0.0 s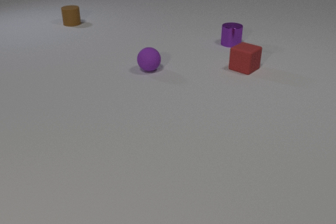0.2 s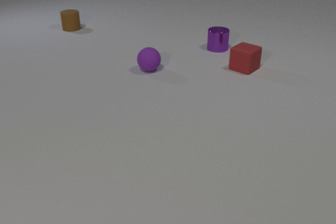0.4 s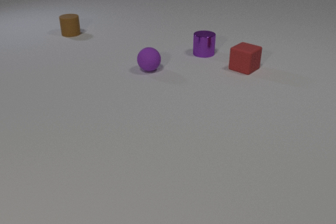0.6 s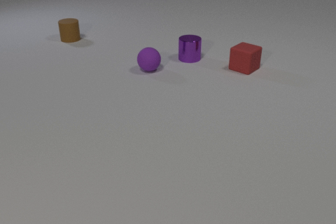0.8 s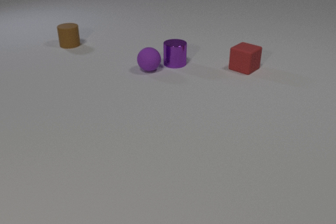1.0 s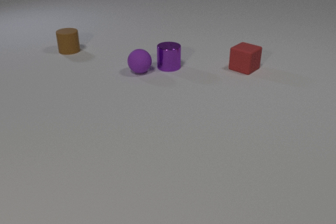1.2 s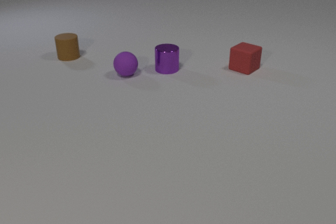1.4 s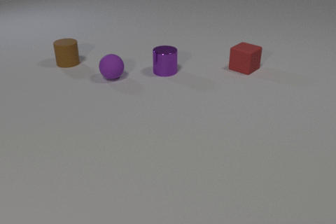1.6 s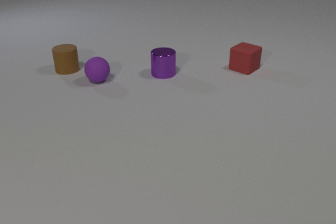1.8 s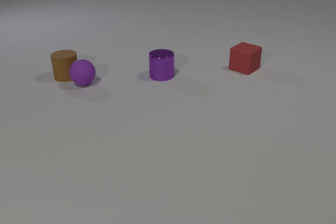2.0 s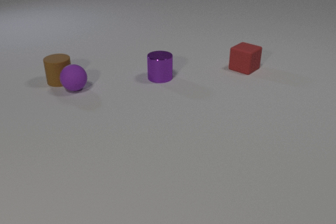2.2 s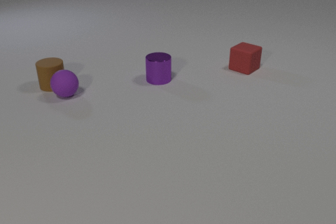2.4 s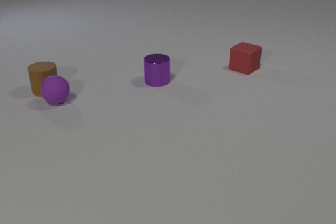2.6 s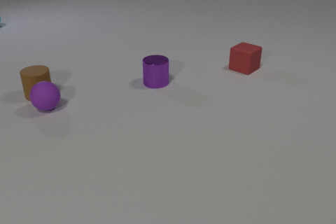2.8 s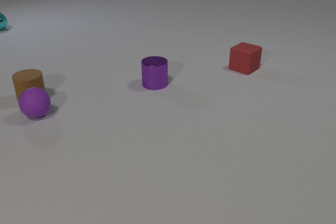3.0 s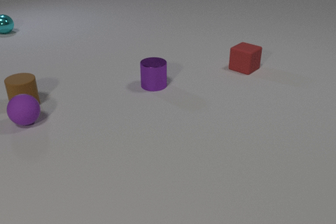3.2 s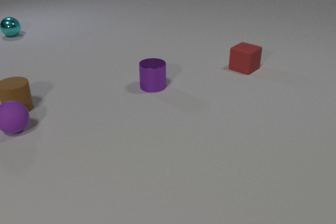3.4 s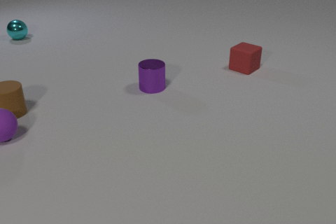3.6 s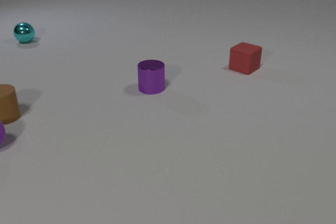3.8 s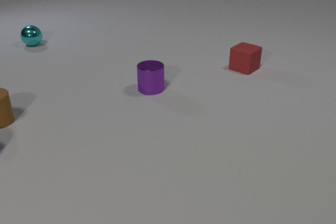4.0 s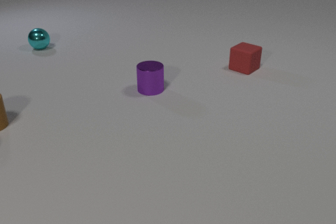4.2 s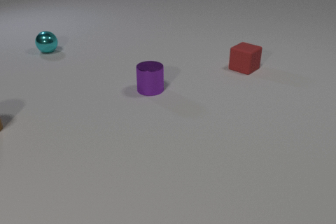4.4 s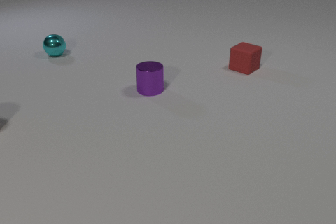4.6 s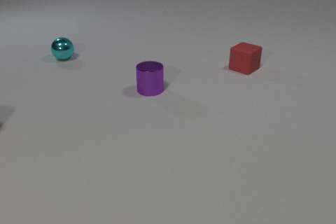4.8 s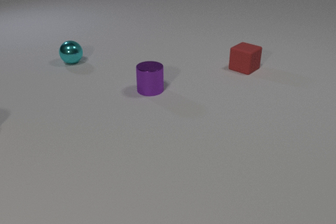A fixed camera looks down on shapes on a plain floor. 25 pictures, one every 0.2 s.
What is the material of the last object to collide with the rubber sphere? rubber.
How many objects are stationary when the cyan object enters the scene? 1.
How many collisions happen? 2.
0.0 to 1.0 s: The purple metal cylinder slides toward the camera and to the left. The purple rubber sphere rolls to the left. The brown rubber cylinder slides toward the camera. The purple metal cylinder and the purple rubber sphere collide.
1.0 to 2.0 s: The purple metal cylinder slides toward the camera. The purple rubber sphere rolls to the left and toward the camera. The brown rubber cylinder slides toward the camera. The purple rubber sphere and the brown rubber cylinder collide.
2.0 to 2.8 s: The purple metal cylinder slides toward the camera. The purple rubber sphere rolls toward the camera and to the left. The cyan metal sphere comes in at the left edge, rolls toward the camera and to the right. The brown rubber cylinder slides toward the camera and to the left.
2.8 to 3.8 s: The purple metal cylinder slides toward the camera. The purple rubber sphere rolls to the left and toward the camera, leaves at the left edge. The cyan metal sphere rolls toward the camera and to the right. The brown rubber cylinder slides toward the camera and to the left.
3.8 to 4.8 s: The cyan metal sphere rolls toward the camera and to the right. The brown rubber cylinder slides to the left and toward the camera, leaves at the left edge.
